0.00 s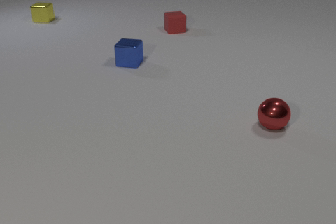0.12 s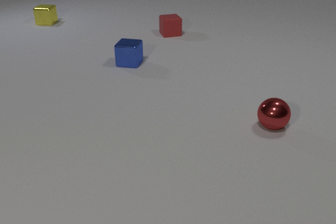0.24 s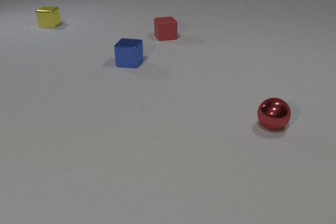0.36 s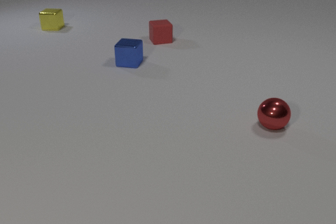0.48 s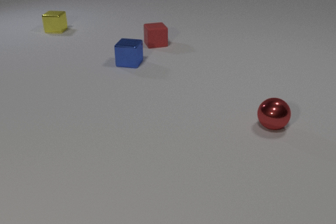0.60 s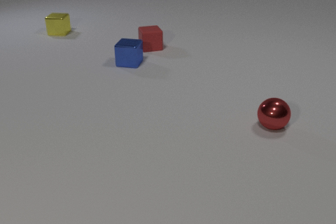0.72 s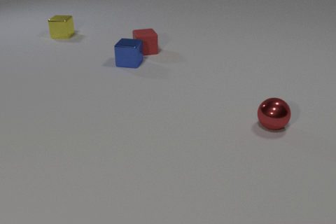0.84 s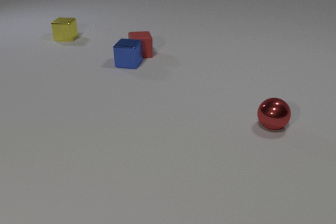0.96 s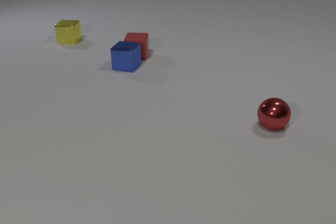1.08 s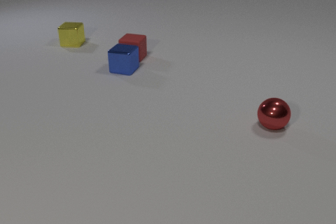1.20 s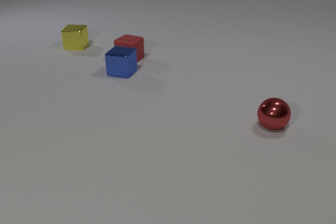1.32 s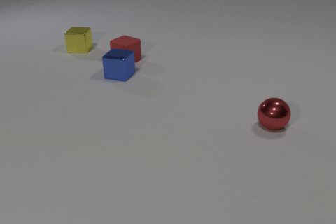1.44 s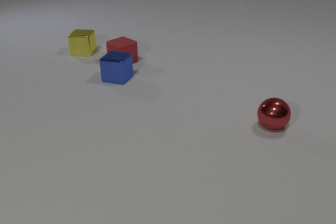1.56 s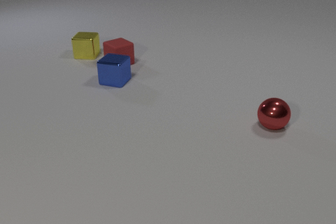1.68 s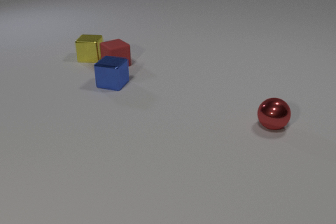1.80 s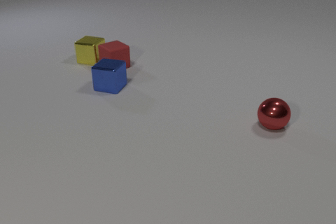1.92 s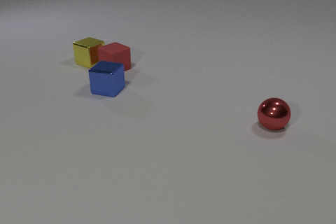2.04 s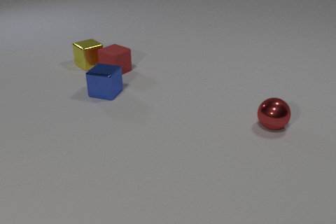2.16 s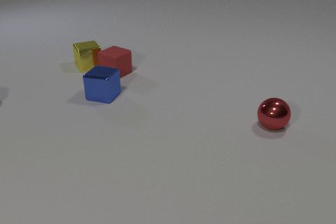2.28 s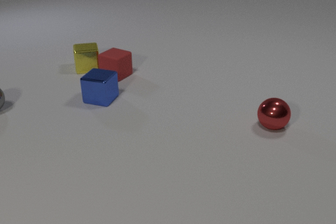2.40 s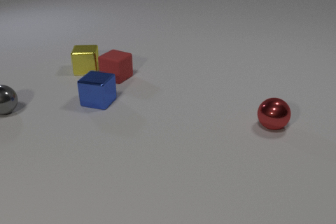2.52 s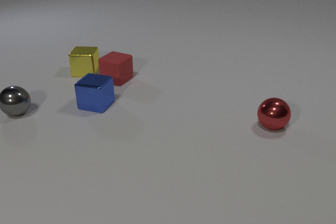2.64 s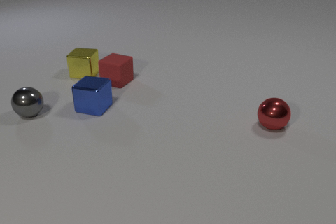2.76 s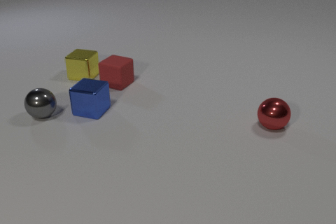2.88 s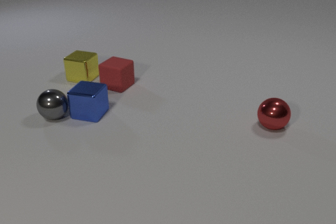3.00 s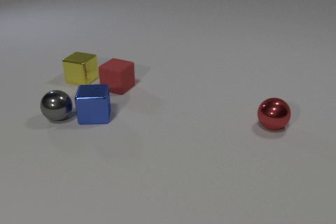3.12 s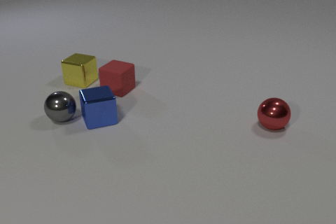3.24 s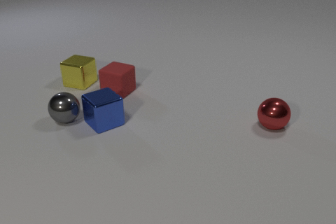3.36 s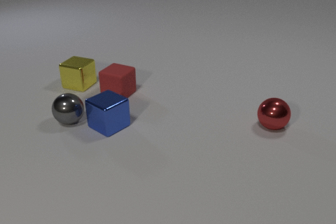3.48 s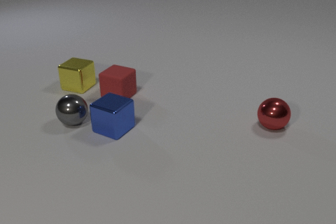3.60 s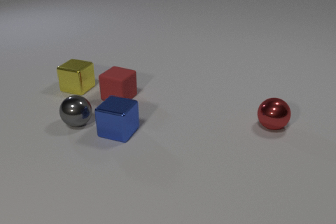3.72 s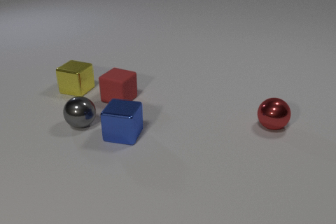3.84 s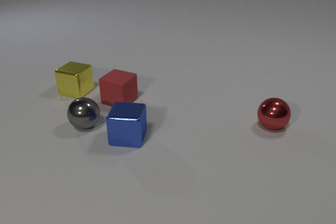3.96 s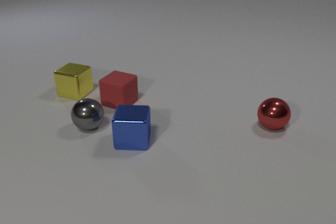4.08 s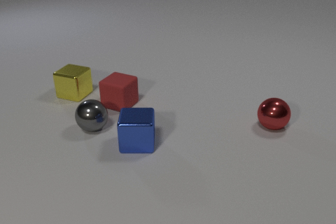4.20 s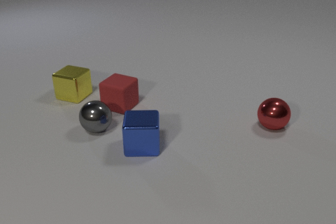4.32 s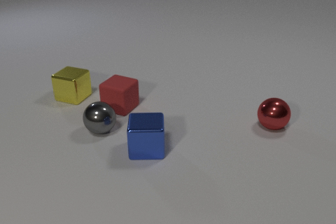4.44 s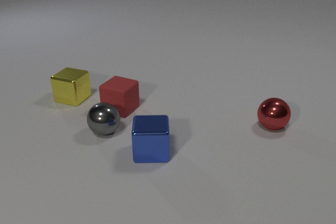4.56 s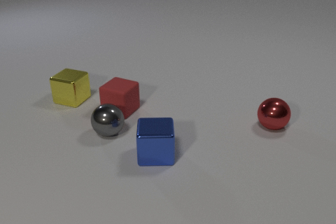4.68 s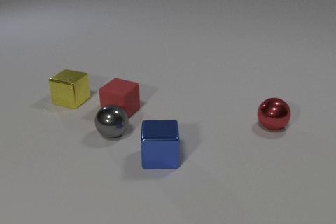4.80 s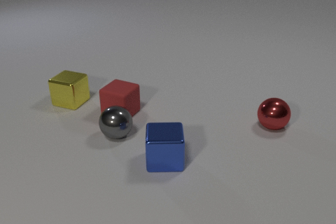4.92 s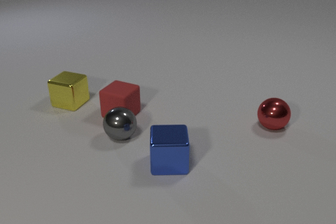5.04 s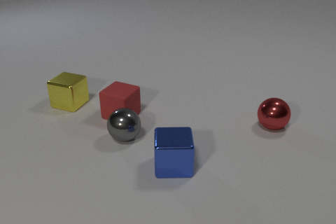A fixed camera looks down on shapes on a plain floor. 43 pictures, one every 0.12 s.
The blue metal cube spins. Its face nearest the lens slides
to the right.
The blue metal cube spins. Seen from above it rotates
counterclockwise.
0.00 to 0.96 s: The red rubber cube slides toward the camera and to the left. The blue metal cube slides toward the camera. The yellow metal cube slides toward the camera. The red rubber cube and the blue metal cube collide.
0.96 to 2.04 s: The red rubber cube slides toward the camera and to the left, spins so that its near face slides to the left, clockwise seen from above. The blue metal cube slides toward the camera. The yellow metal cube slides toward the camera, spins so that its near face slides to the left, clockwise seen from above. The red rubber cube and the yellow metal cube collide.
2.04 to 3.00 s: The red rubber cube slides toward the camera. The blue metal cube slides toward the camera, spins so that its near face slides to the right, counterclockwise seen from above. The yellow metal cube slides toward the camera, spins clockwise seen from above by about 60 degrees, its near face sliding to the left. The gray metal sphere comes in at the left edge, rolls to the right and toward the camera. The blue metal cube and the gray metal sphere collide.
3.00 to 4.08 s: The red rubber cube slides toward the camera. The blue metal cube slides toward the camera and to the right, spins counterclockwise seen from above by about 90 degrees, its near face sliding to the right. The yellow metal cube slides toward the camera. The gray metal sphere rolls to the right and toward the camera.
4.08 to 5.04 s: The red rubber cube slides toward the camera. The blue metal cube slides toward the camera and to the right. The yellow metal cube slides toward the camera. The gray metal sphere rolls to the right and toward the camera.
How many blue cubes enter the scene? 0.
What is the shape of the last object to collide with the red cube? cube.
What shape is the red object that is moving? cube.
